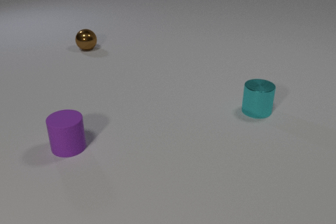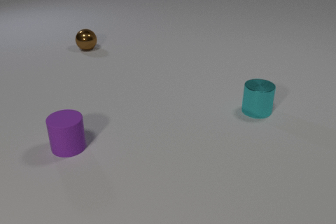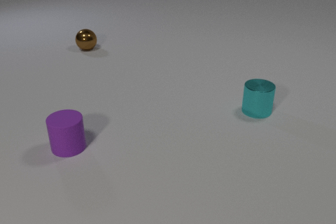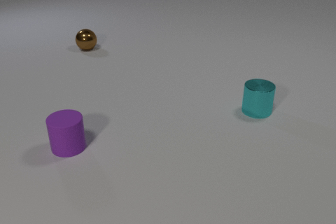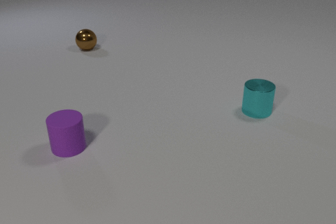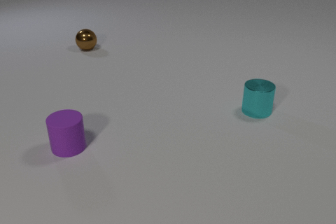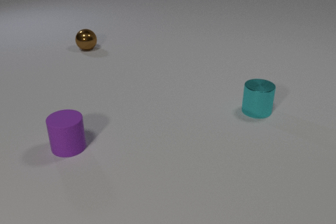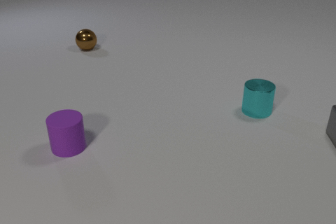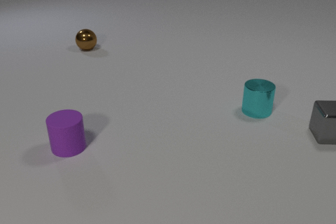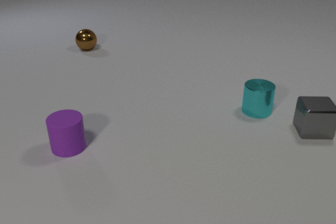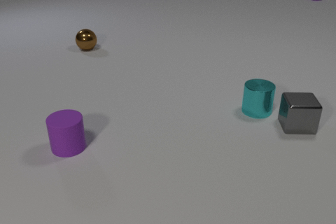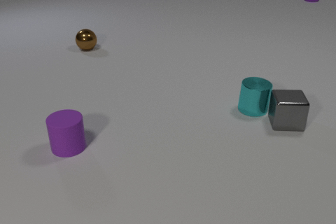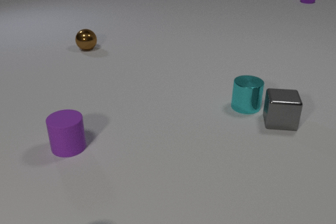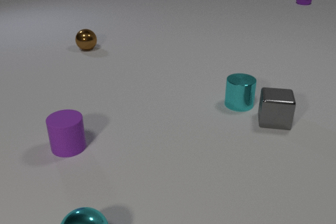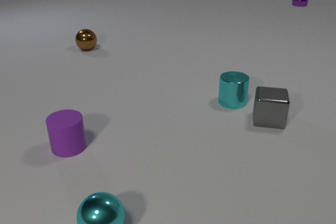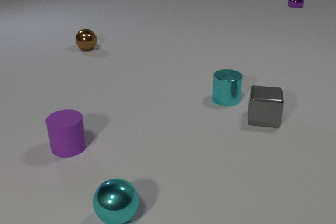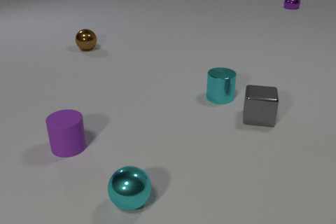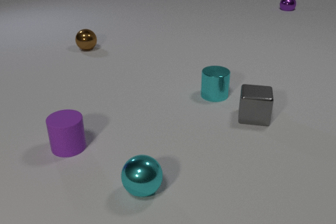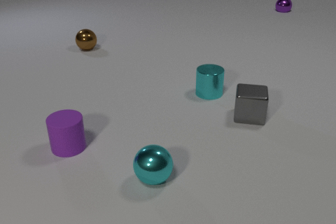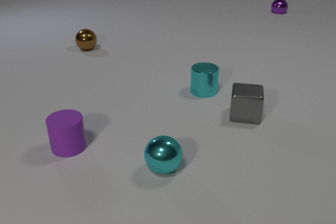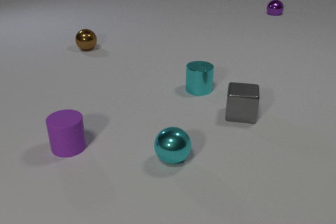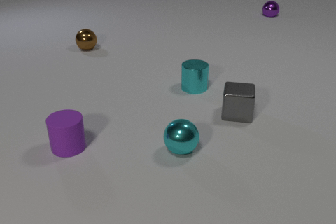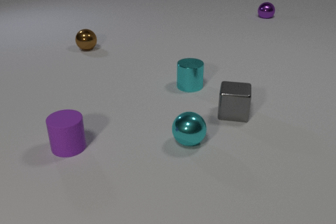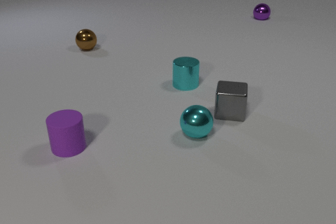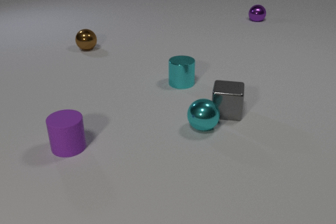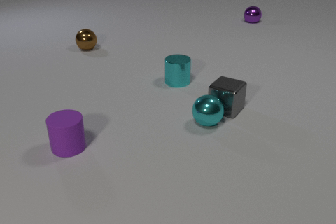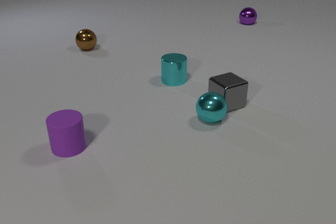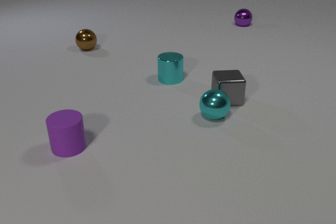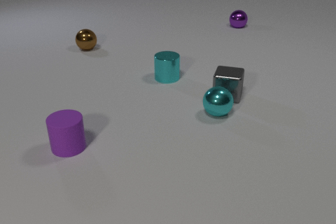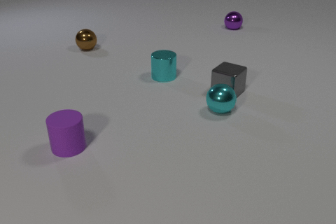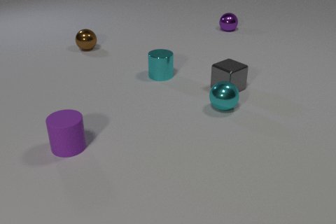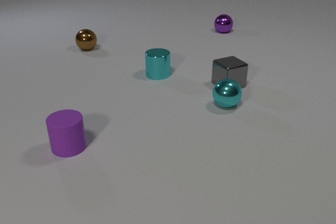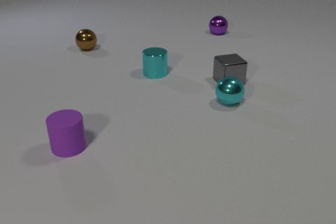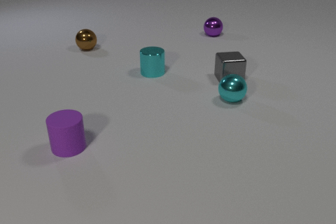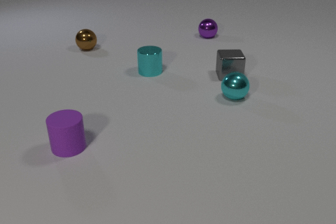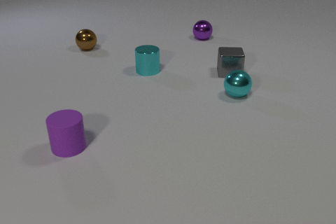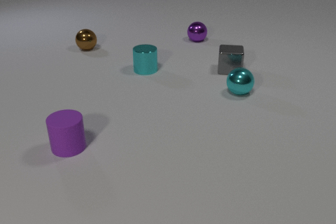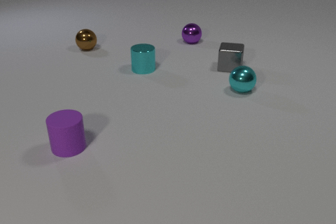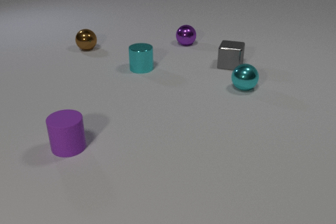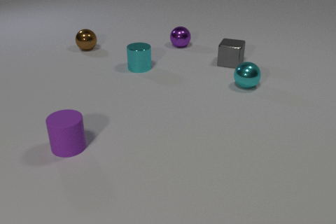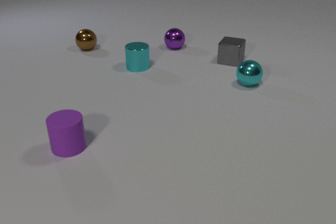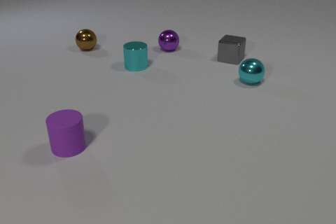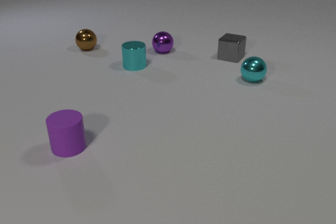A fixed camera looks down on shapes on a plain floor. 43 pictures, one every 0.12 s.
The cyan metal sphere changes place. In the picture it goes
away from the camera.
The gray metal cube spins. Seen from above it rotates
clockwise.
0.00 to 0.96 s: The gray metal cube comes in at the right edge, slides to the left. The purple metal sphere comes in at the top edge.
0.96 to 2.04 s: The gray metal cube slides to the left. The cyan metal cylinder slides to the left and away from the camera. The purple metal sphere rolls toward the camera and to the left. The cyan metal sphere comes in at the bottom edge, rolls away from the camera and to the right. The gray metal cube and the cyan metal cylinder collide.
2.04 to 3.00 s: The gray metal cube slides to the left and away from the camera. The cyan metal cylinder slides to the left and away from the camera. The purple metal sphere rolls toward the camera and to the left. The cyan metal sphere rolls away from the camera and to the right. The gray metal cube and the cyan metal sphere collide.
3.00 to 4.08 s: The gray metal cube slides away from the camera, spins so that its near face slides to the left, clockwise seen from above. The cyan metal cylinder slides to the left and away from the camera. The purple metal sphere rolls toward the camera and to the left. The cyan metal sphere rolls away from the camera and to the right.
4.08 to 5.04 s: The gray metal cube slides away from the camera, spins so that its near face slides to the left, clockwise seen from above. The cyan metal cylinder slides to the left and away from the camera. The purple metal sphere rolls toward the camera and to the left. The cyan metal sphere rolls away from the camera.
How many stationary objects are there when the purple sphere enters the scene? 3.
How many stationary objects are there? 2.
Are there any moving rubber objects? no.
